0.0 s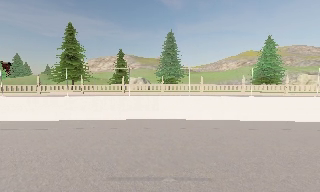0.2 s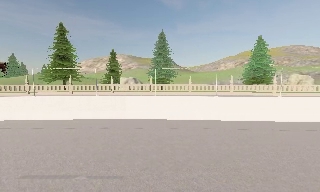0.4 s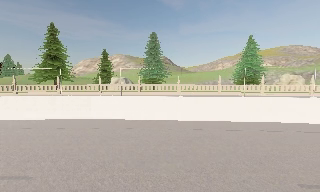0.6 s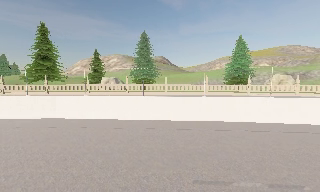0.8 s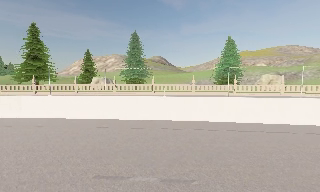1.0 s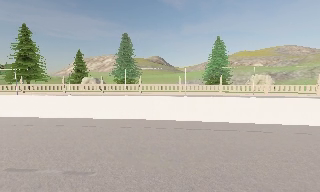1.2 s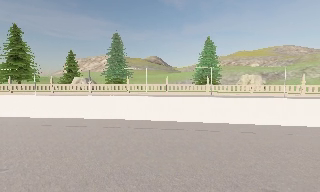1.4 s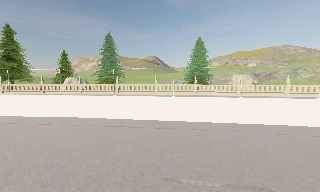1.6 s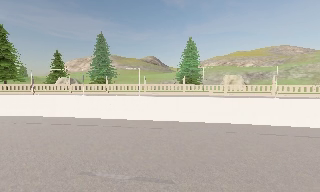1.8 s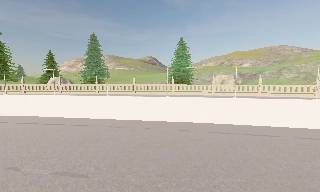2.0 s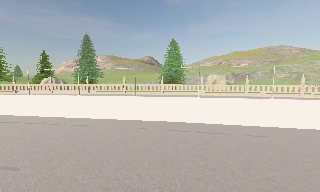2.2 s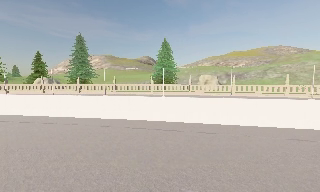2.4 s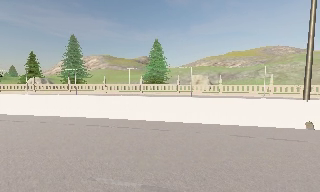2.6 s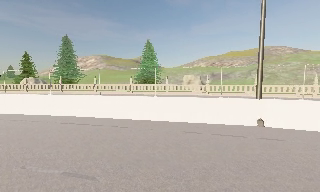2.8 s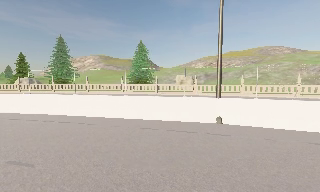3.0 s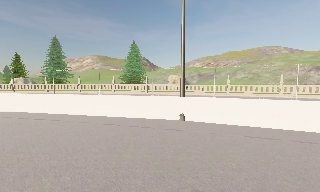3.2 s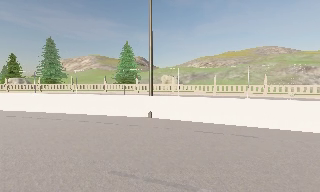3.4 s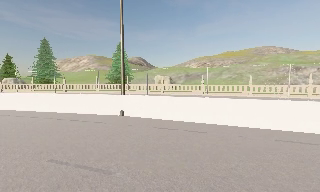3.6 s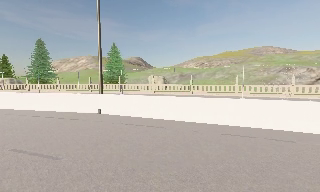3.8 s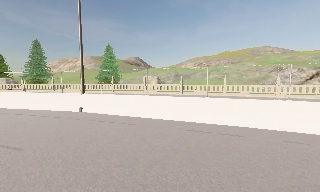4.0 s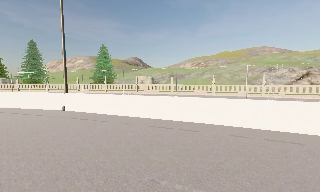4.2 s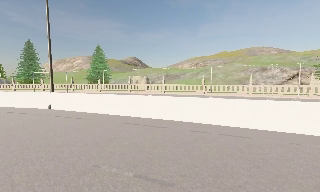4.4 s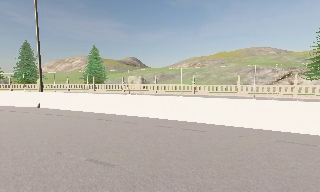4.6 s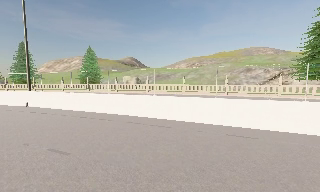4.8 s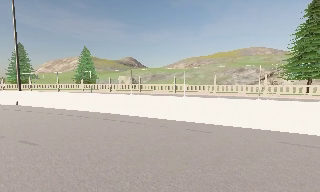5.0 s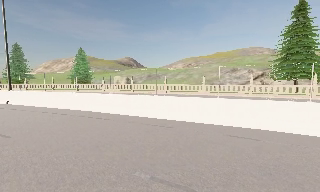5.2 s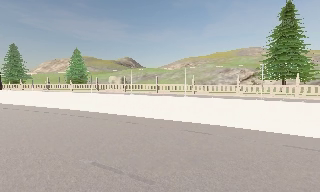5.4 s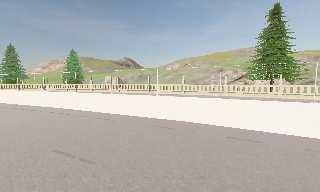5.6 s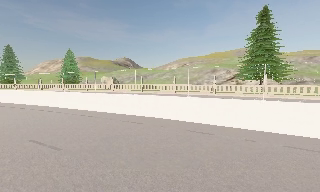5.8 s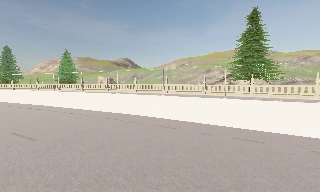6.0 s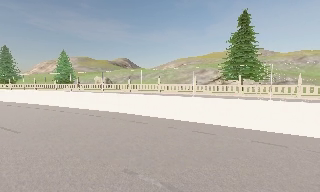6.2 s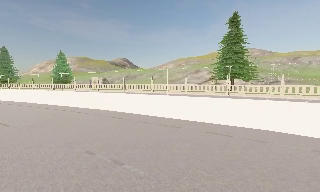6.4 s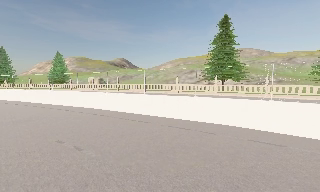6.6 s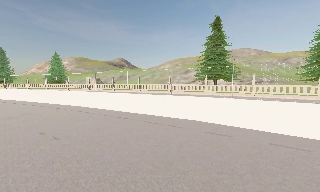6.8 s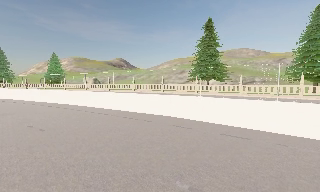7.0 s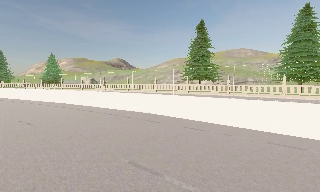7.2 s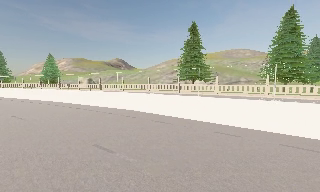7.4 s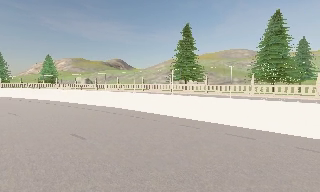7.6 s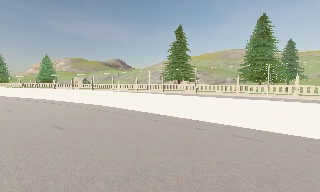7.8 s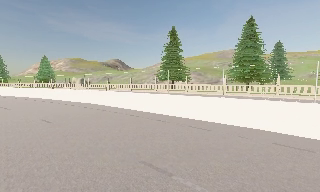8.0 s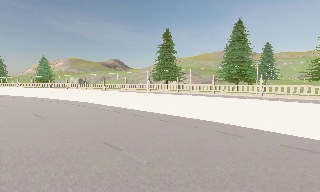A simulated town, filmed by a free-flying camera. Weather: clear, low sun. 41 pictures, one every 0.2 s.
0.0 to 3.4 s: The camera travels to its right, about 30 m, so close, fixed things drift to the left.
3.4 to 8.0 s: The camera travels to its right and backward, about 35 m, so close, fixed things drift to the left.
The film runs forward here.
